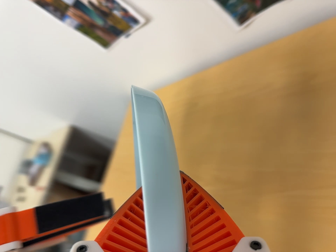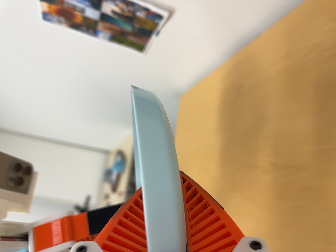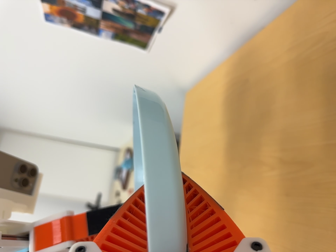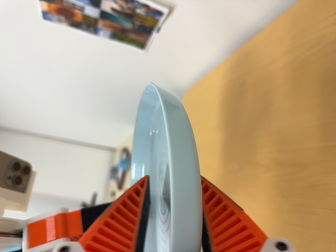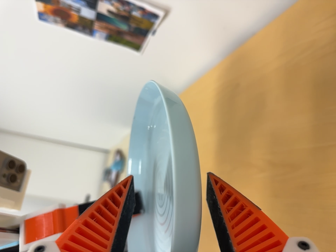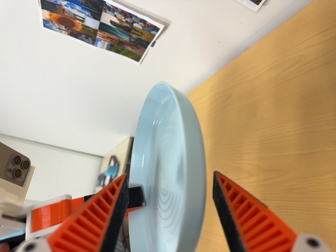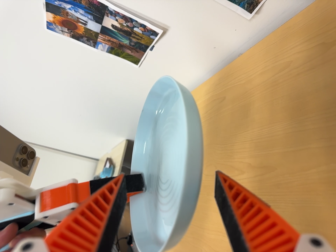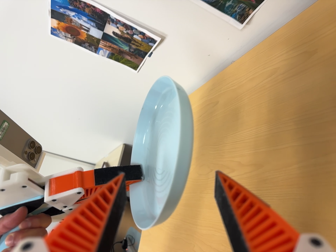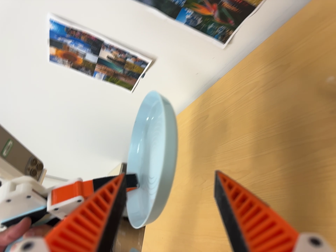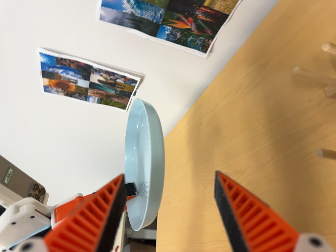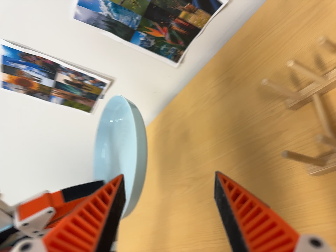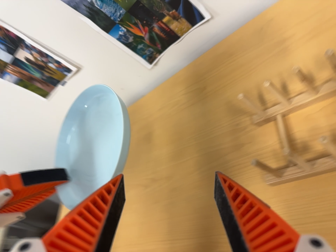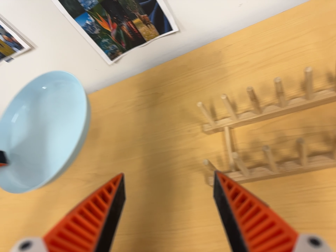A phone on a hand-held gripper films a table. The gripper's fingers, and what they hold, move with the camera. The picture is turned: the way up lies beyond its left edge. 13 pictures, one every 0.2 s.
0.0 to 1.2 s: The camera pans to its left by about 15 degrees. It travels to its right, about 6 cm. It rolls about its line of sight by about 10 degrees, and the scene rotates counterclockwise.
1.2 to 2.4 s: The scene slides to the left, as the camera pans about 35 degrees to its right. It travels backward, toward the bottom of its view and to its left, about 16 cm. Its aim tips toward the top of its view by about 15 degrees. It rolls about its line of sight by about 10 degrees, and the scene rotates clockwise.
The film runs backward here.
